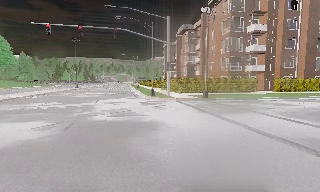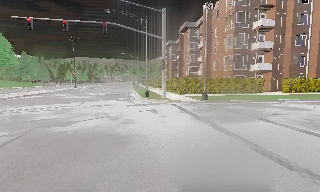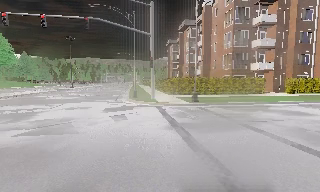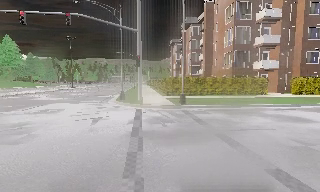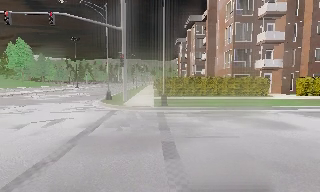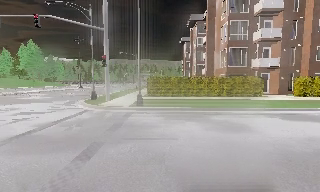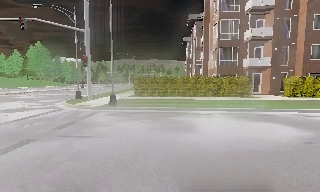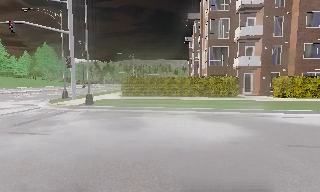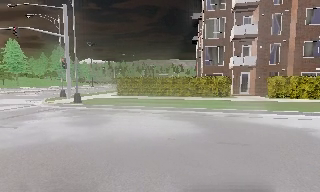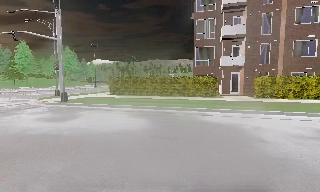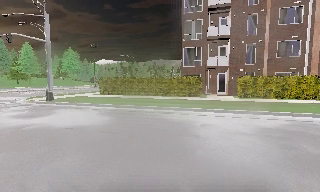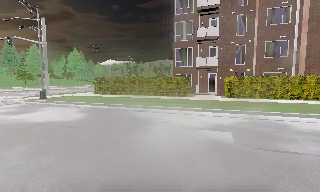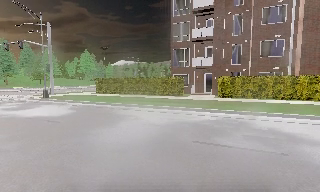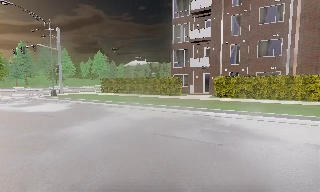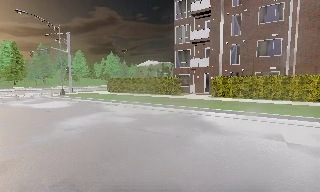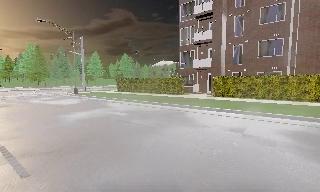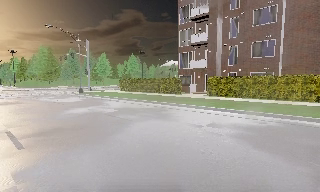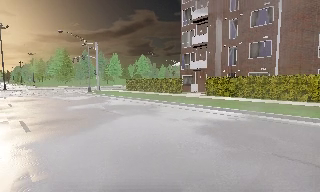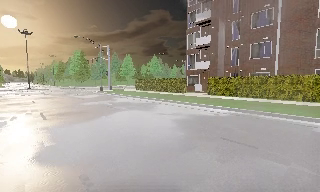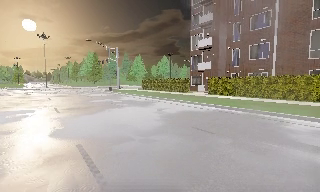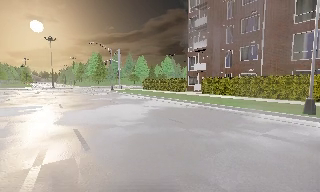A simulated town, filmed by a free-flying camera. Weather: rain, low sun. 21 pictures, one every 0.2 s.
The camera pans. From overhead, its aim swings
counterclockwise.
0.0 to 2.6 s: The camera pans to its left, which is counterclockwise from overhead, by about 40 degrees. It travels to its right, about 25 m, so close, fixed things drift to the left.
2.6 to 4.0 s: The camera pans to its left, which is counterclockwise from overhead, by about 25 degrees. It travels to its right and backward, about 11 m.
The film runs forward here.
